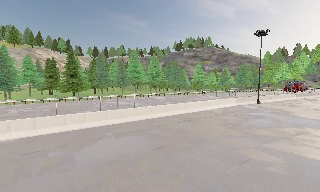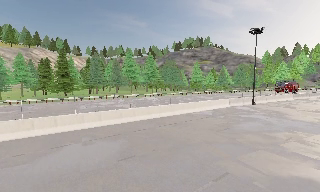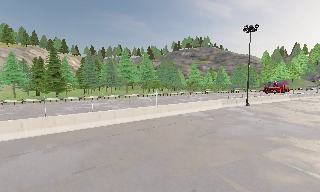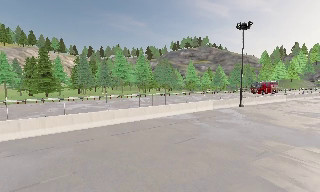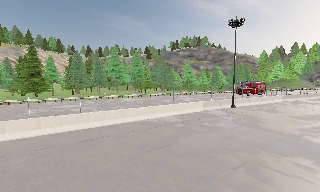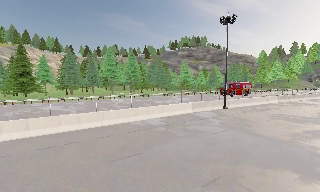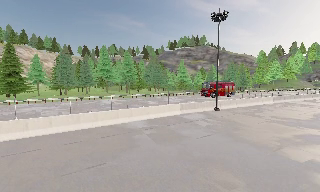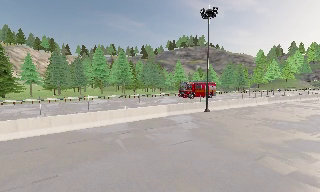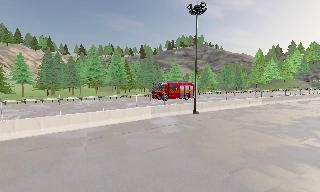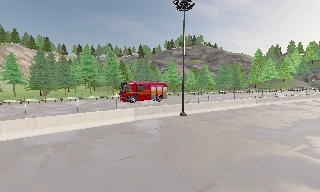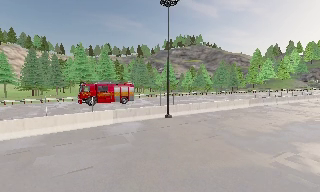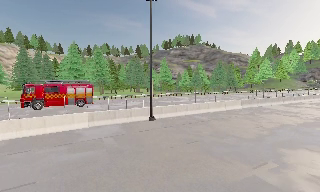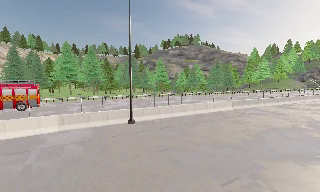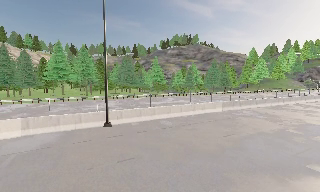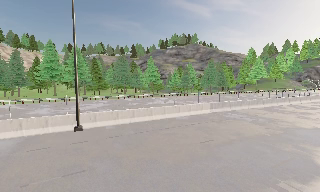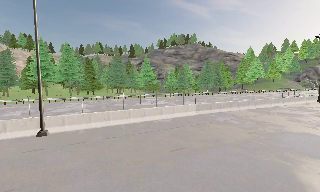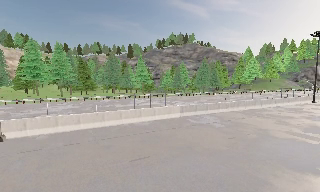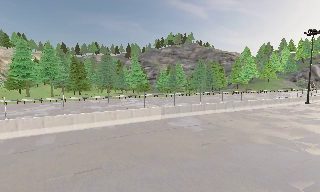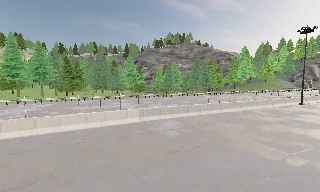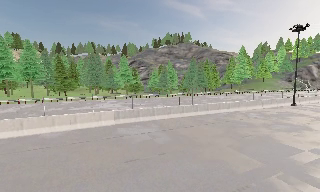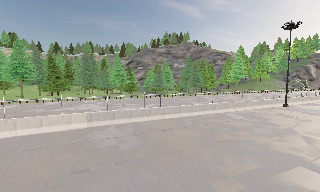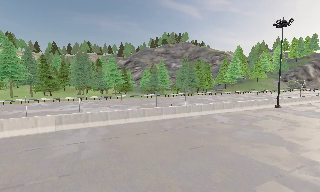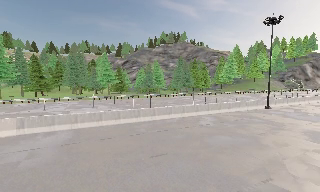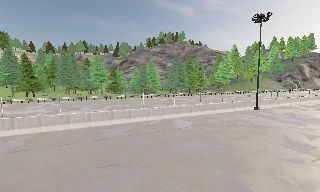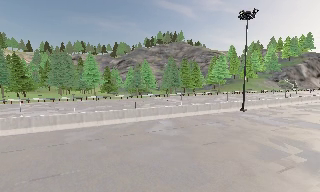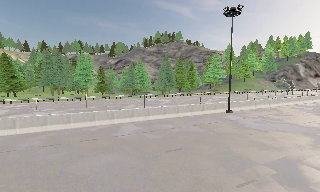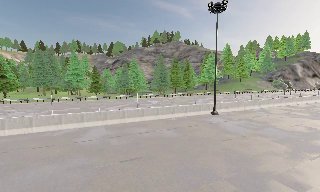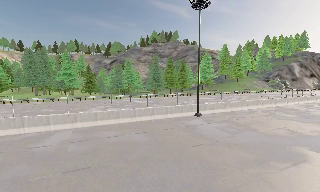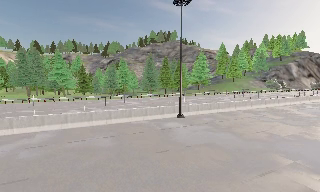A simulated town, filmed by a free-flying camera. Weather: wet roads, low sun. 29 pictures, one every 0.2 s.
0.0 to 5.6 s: The camera travels to its right and forward, about 60 m, so close, fixed things drift to the left.
The film runs forward here.
